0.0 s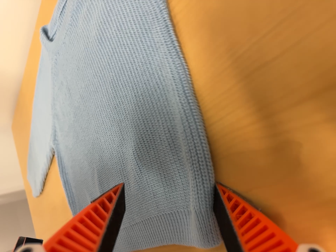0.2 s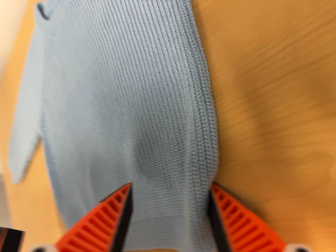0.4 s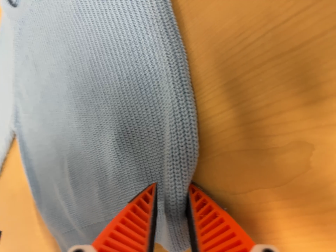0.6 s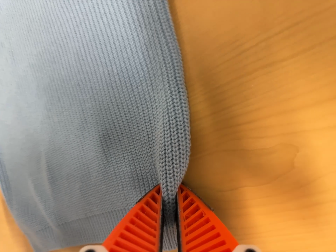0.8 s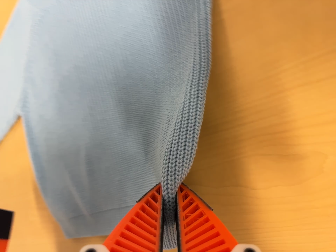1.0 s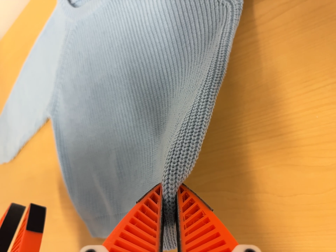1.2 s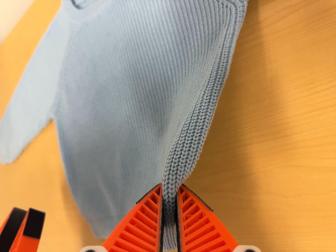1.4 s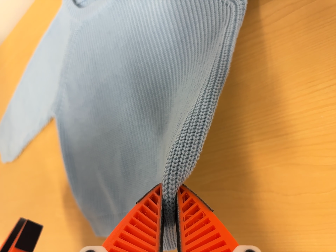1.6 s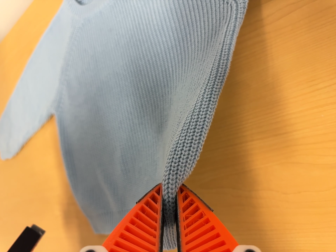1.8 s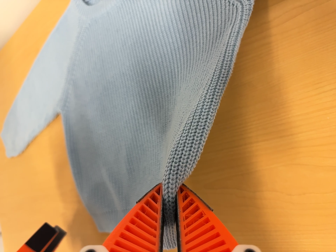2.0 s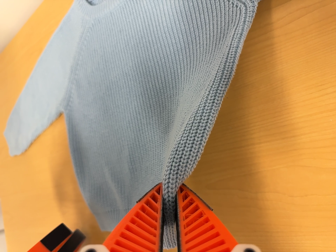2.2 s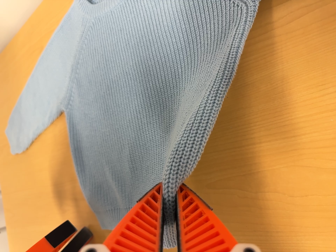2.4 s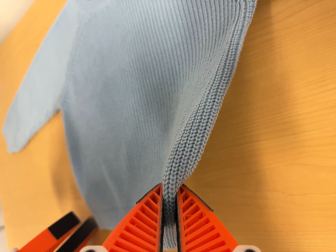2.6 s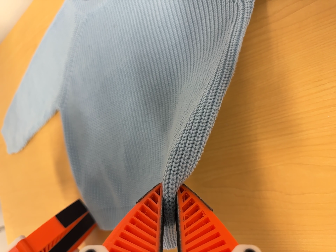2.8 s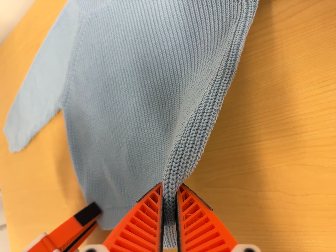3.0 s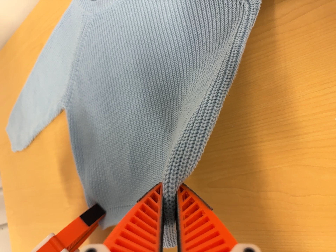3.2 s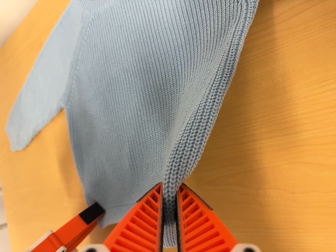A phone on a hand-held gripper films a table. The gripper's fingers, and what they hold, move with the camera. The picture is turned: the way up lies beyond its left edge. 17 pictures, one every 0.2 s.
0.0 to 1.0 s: The camera pans to its right by about 15 degrees. It travels to its left and backward, about 12 cm. It rolls about its line of sight by about 10 degrees, and the scene rotates clockwise.
1.0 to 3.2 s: The camera shifts only a little, or ends up much as it began.
The film runs forward here.
